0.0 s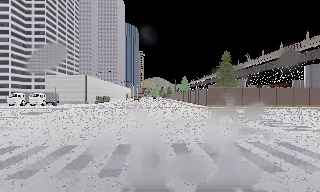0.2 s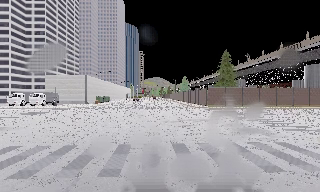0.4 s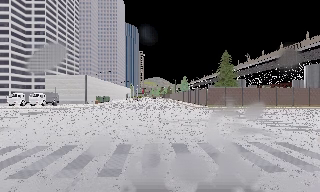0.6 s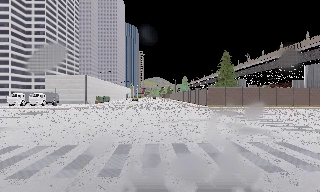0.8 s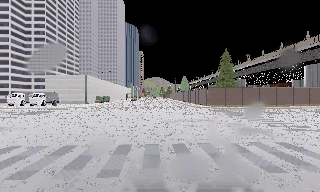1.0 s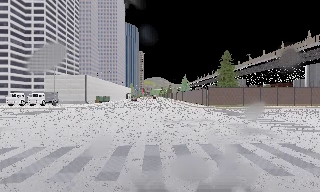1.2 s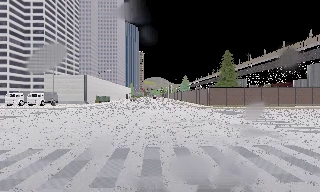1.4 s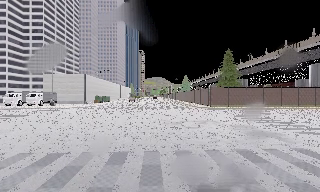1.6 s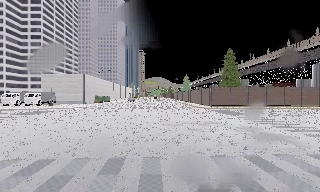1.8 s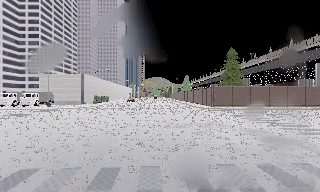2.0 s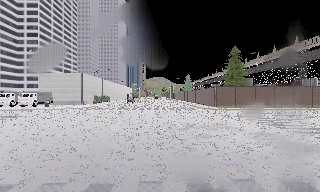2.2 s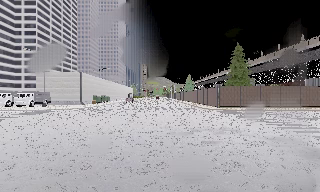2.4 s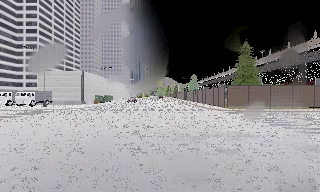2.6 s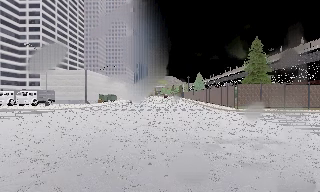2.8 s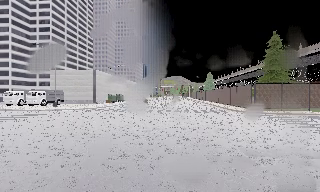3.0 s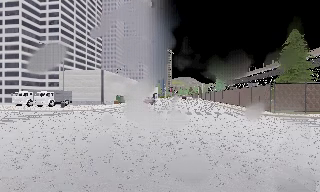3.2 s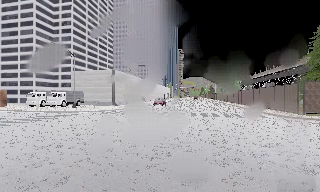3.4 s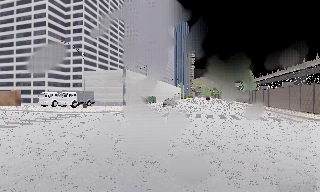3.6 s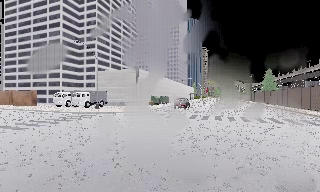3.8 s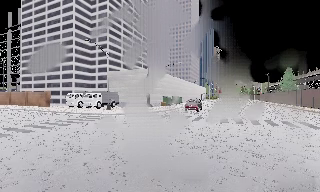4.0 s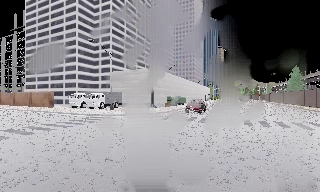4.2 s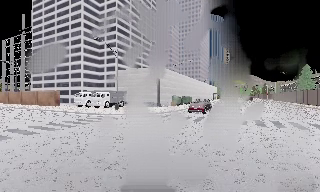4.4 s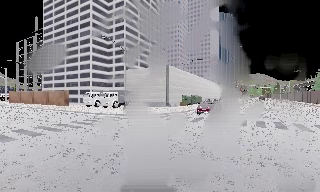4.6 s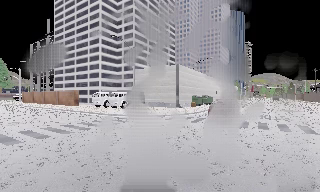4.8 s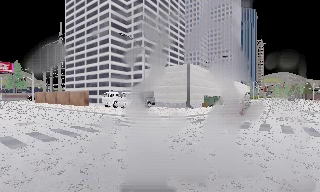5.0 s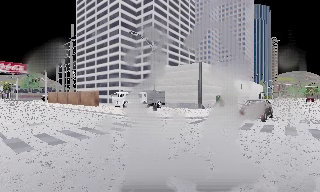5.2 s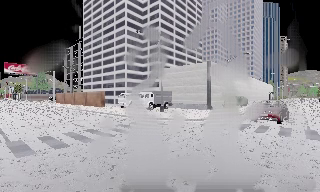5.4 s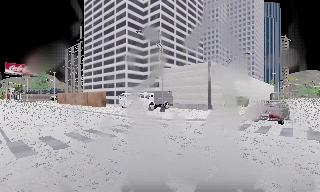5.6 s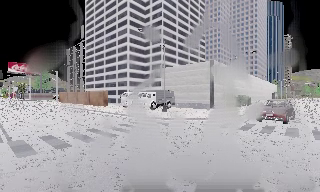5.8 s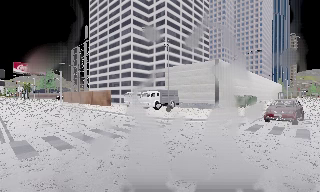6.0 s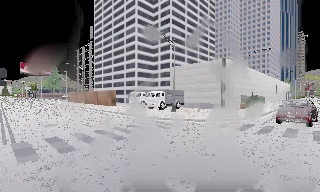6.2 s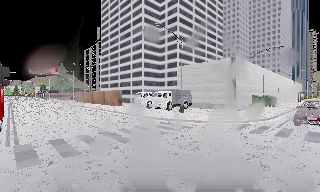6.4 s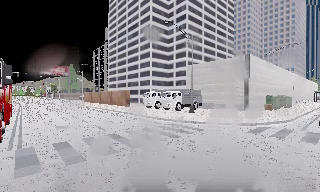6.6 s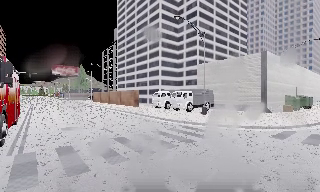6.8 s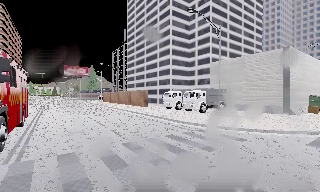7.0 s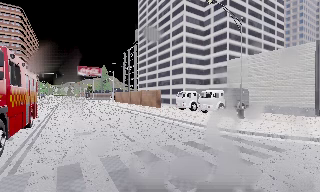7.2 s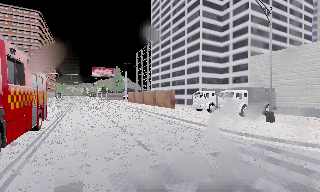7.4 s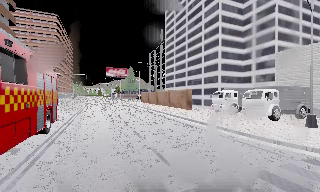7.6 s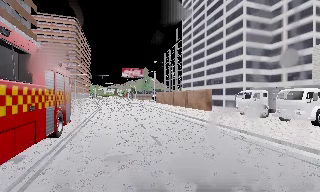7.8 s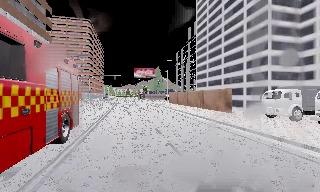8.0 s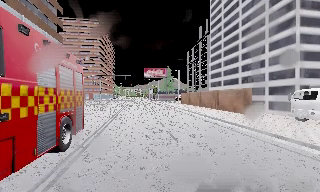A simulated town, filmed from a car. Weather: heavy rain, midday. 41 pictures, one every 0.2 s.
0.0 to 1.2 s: The camera shifts only a little, or ends up much as it began.
1.2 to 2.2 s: The camera travels forward, about 3 m, so what stands in front looms larger. It gains speed.
2.2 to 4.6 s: The camera swings to its left by about 35 degrees, and the scene slides to the right. It travels forward, about 11 m. It loses speed.
4.6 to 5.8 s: The scene slides to the right, as the camera pans about 10 degrees to its left. It travels forward, about 2 m, so what stands in front looms larger. It loses speed.
5.8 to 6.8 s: The camera swings to its left by about 10 degrees, and the scene slides to the right. It travels forward, about 3 m, so what stands in front looms larger. It gains speed.
6.8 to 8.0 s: The scene slides to the right, as the camera pans about 25 degrees to its left. It travels forward, about 7 m, so what stands in front looms larger.
The film runs forward here.
